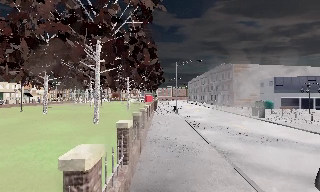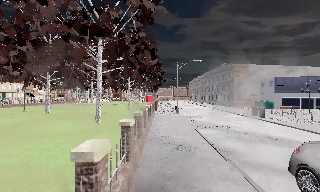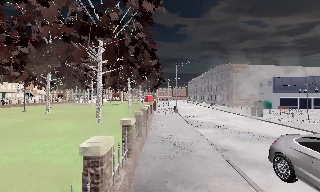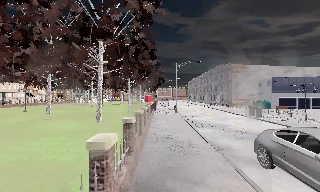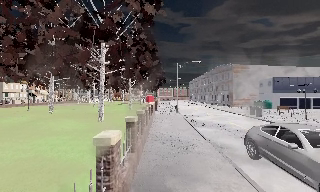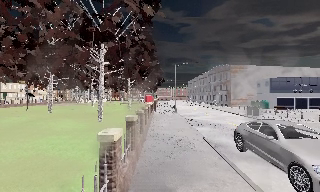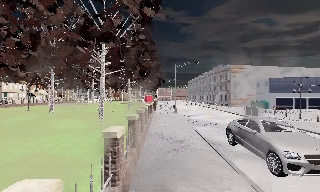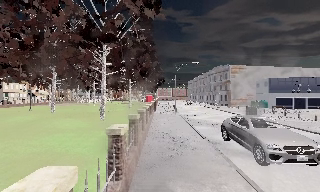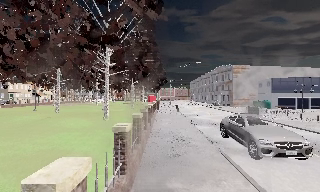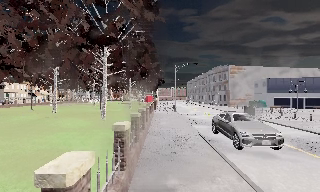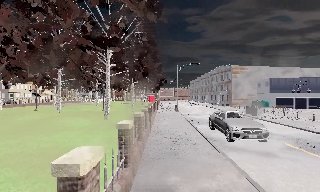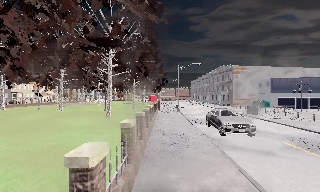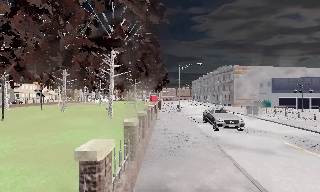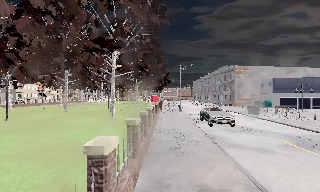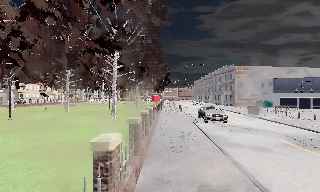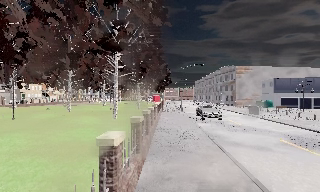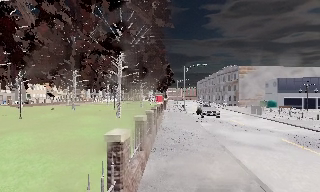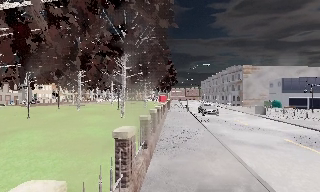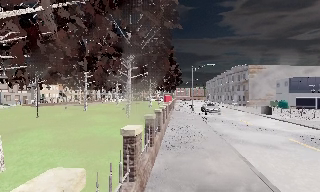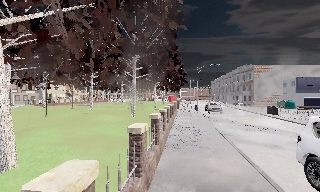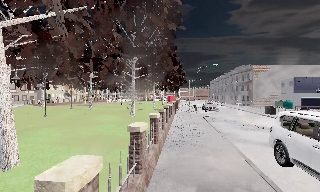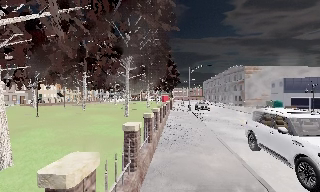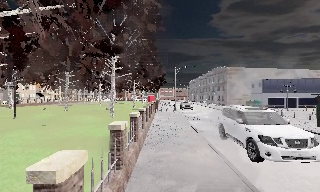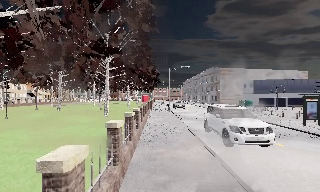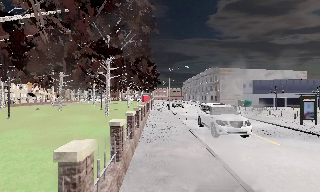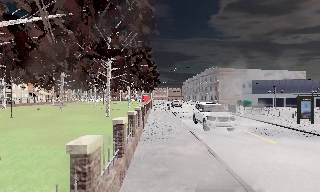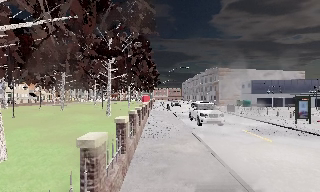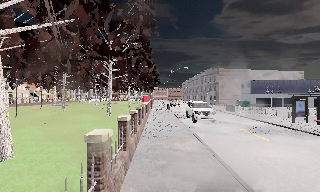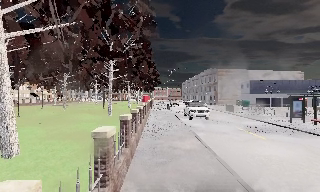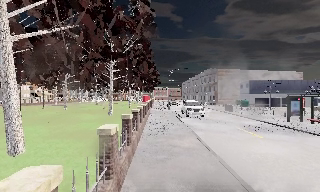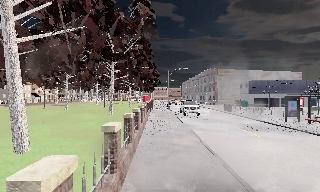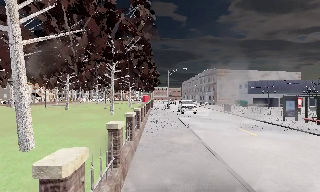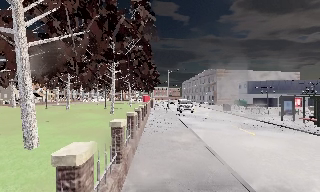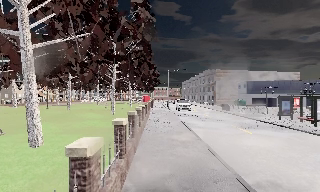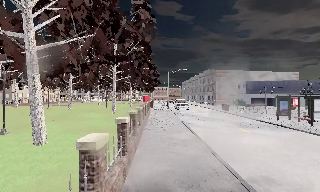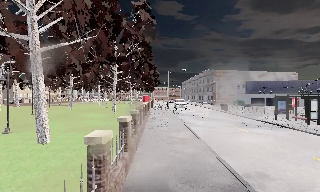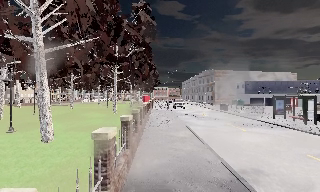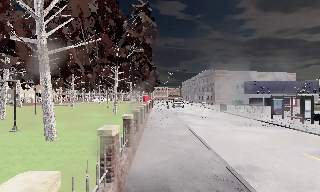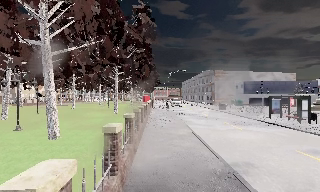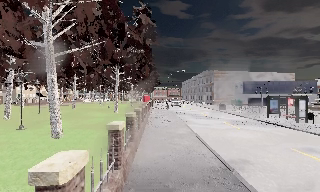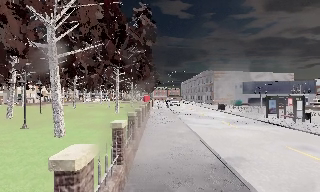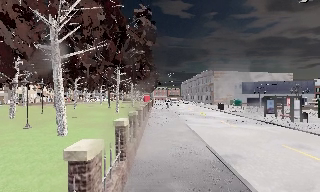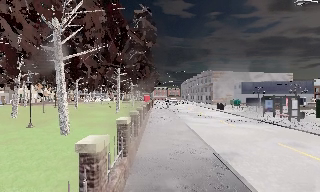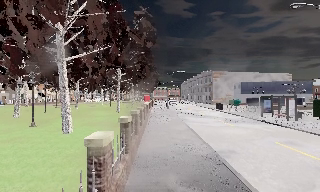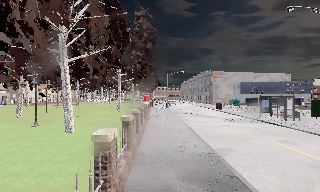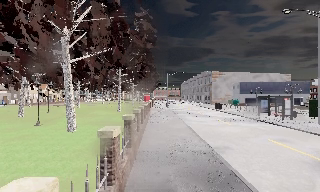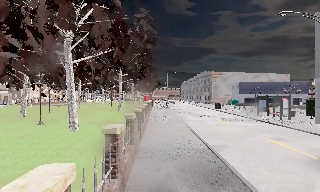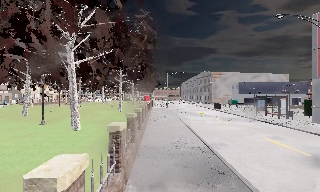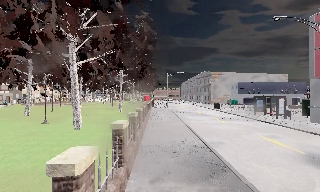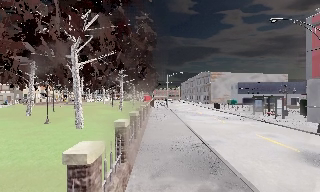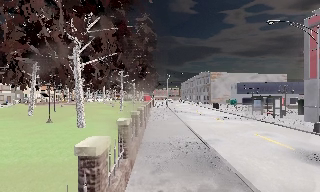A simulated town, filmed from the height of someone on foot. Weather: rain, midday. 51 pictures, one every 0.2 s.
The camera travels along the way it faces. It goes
backward.
0.0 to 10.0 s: The camera travels backward, about 13 m, so what stands in front gets smaller.
The film runs backward here.
